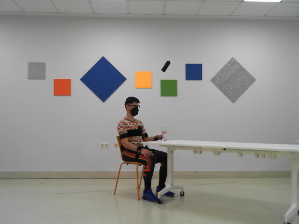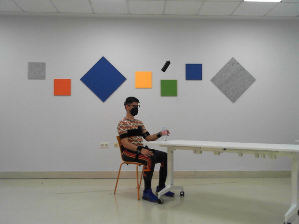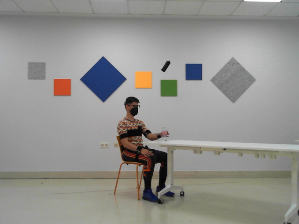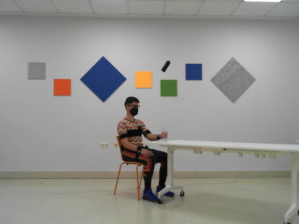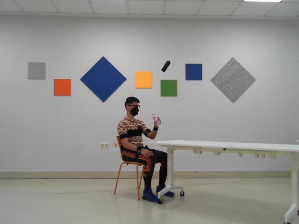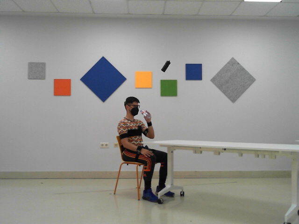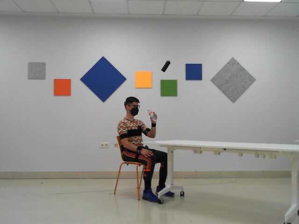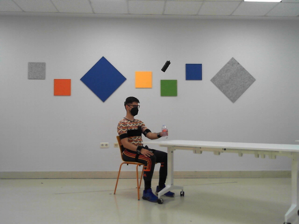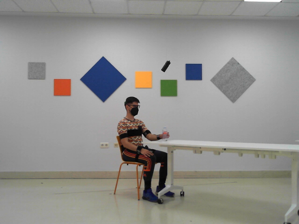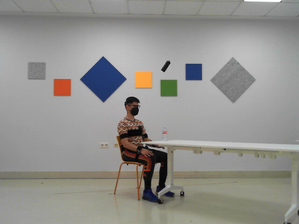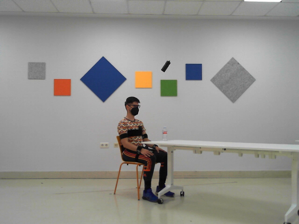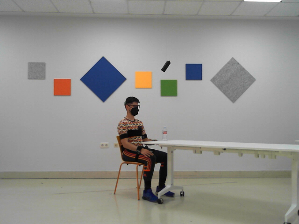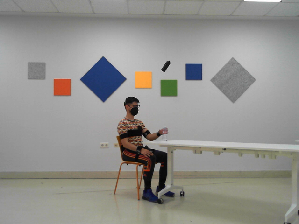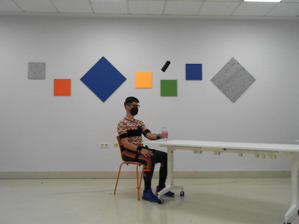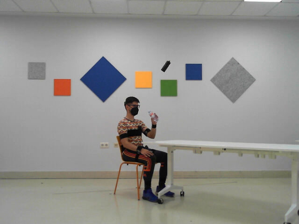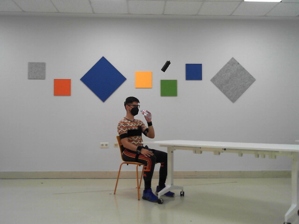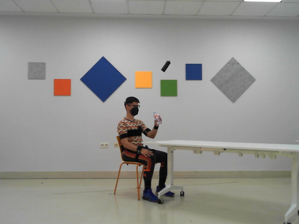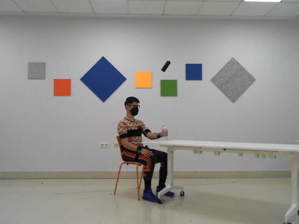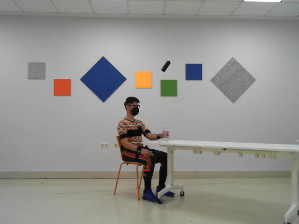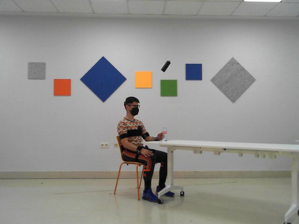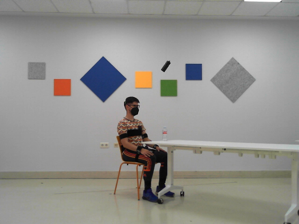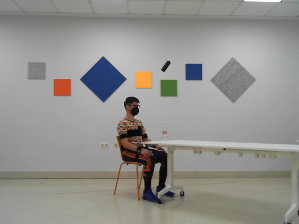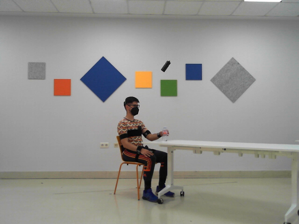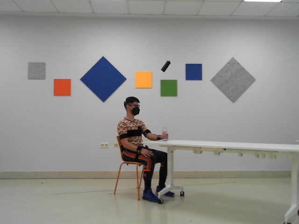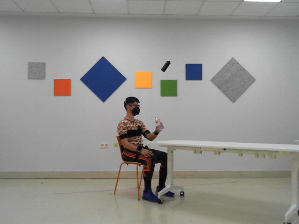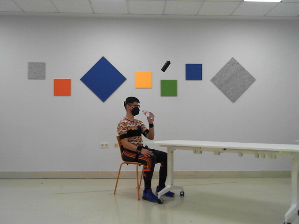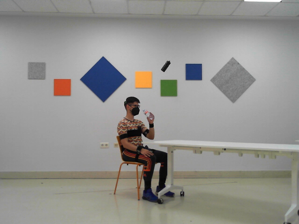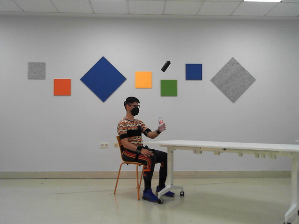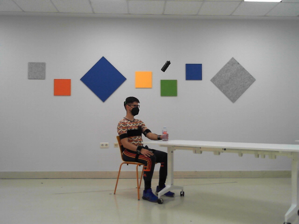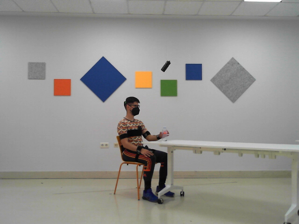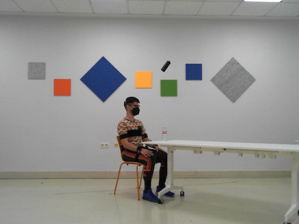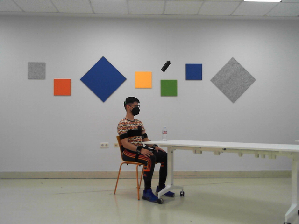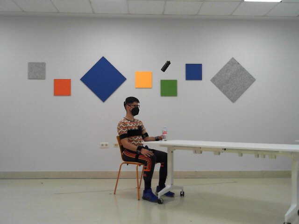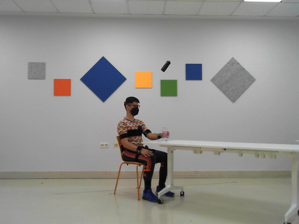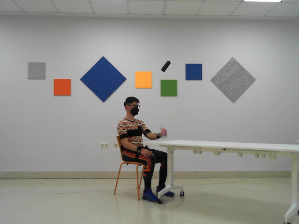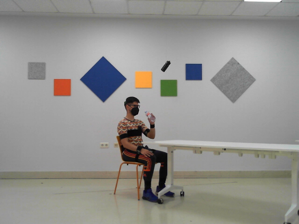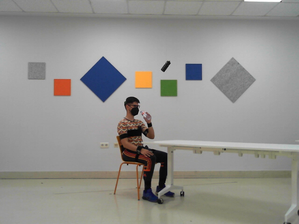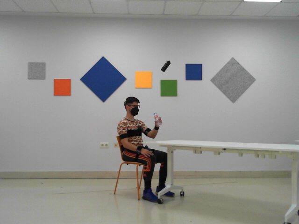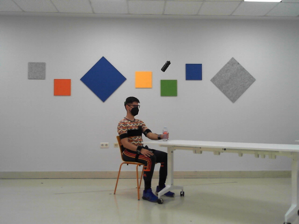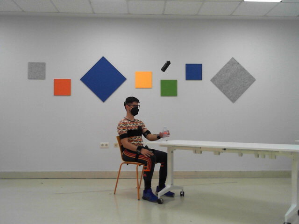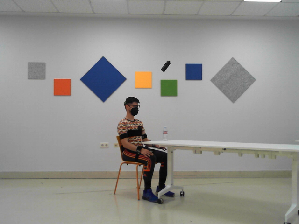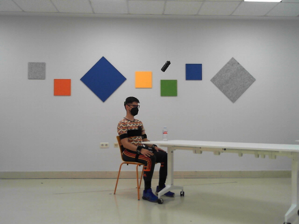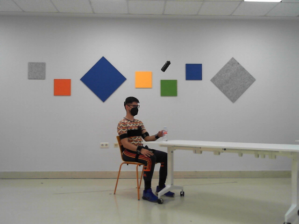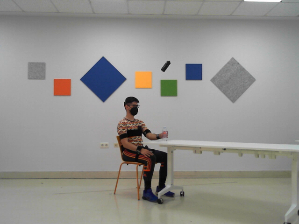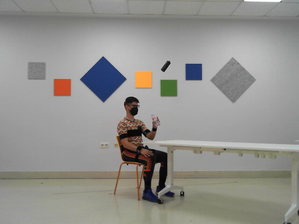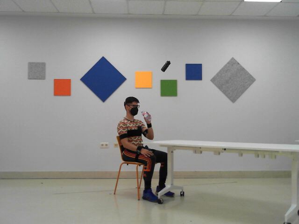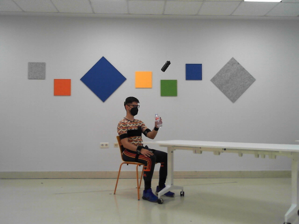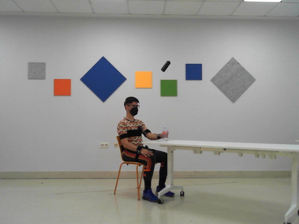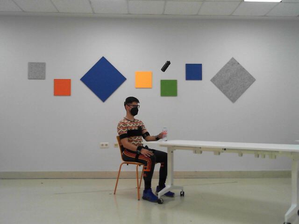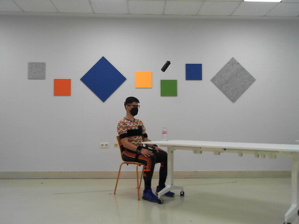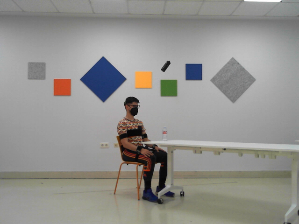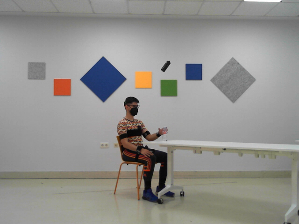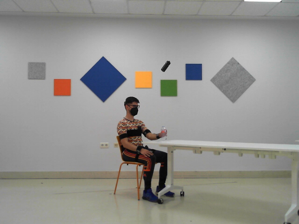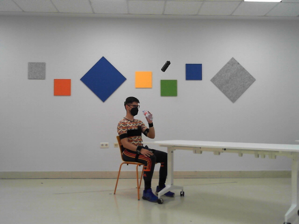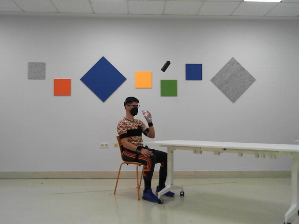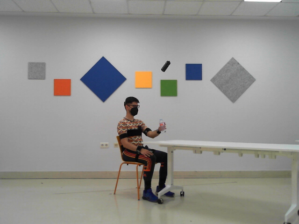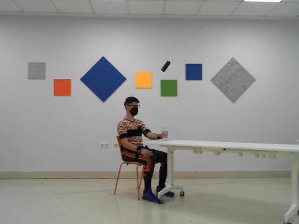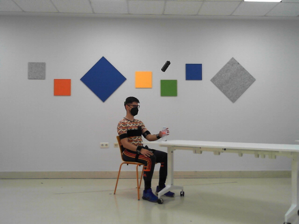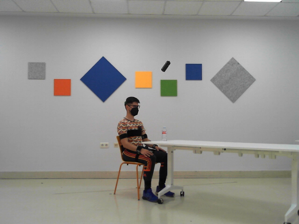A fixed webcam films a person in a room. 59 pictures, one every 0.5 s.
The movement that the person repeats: Drink from a bottle, left hand.
